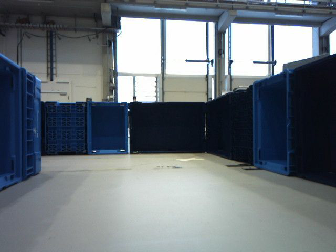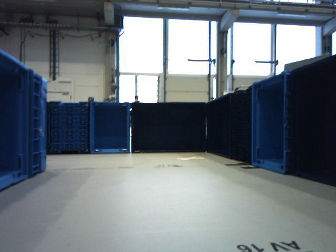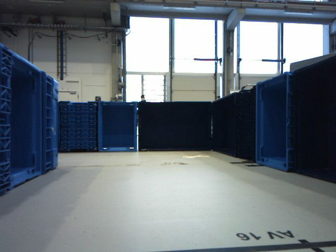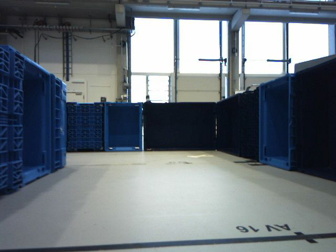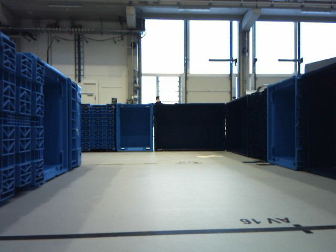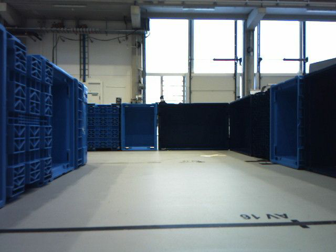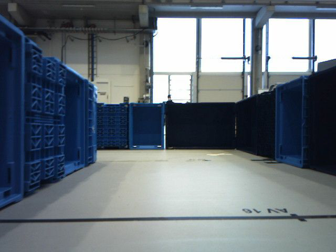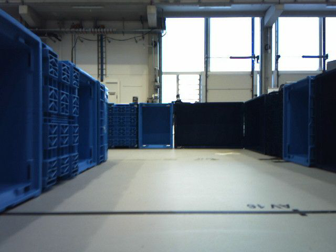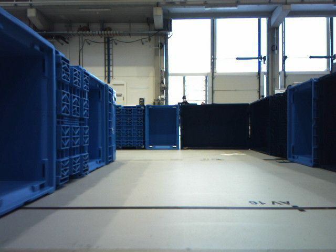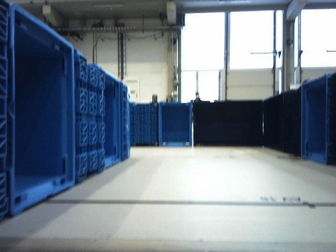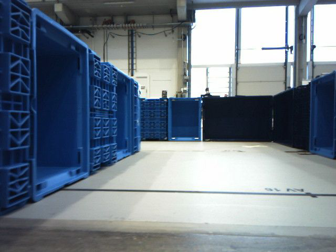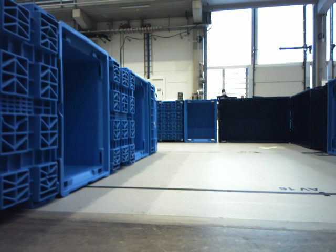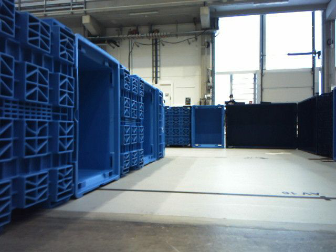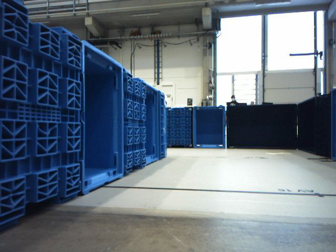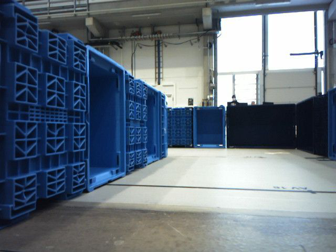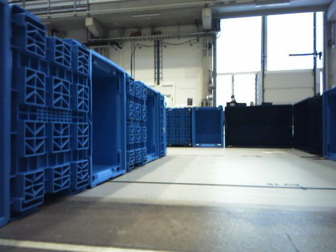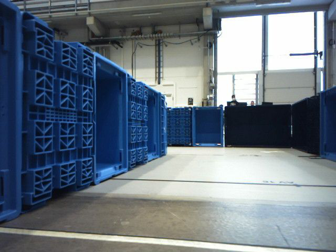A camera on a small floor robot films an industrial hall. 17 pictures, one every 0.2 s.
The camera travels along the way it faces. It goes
backward.
0.0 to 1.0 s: The camera travels backward, about 0.2 m, so what stands in front gets smaller.
1.0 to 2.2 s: The camera swings to its left by about 10 degrees, and the scene slides to the right. It travels backward, about 0.2 m, so what stands in front gets smaller.
2.2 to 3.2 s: The camera travels backward, about 0.2 m, so what stands in front gets smaller.
The film runs backward here.
